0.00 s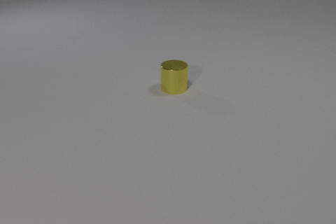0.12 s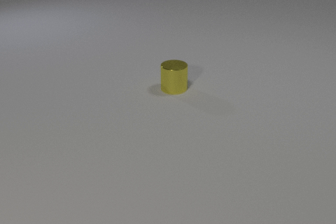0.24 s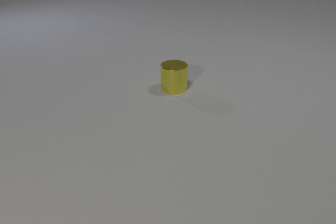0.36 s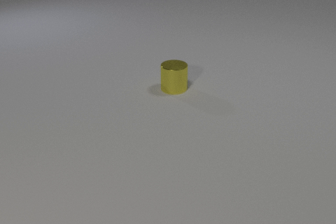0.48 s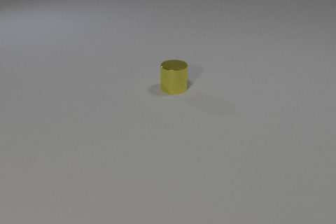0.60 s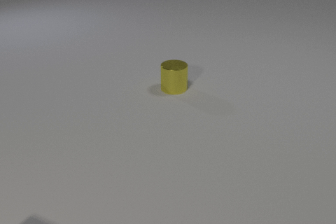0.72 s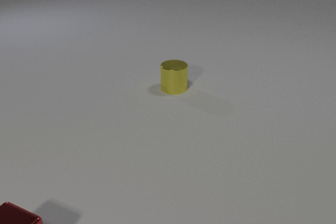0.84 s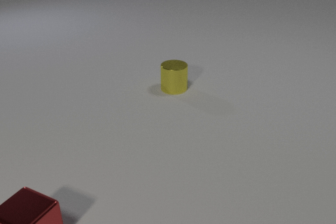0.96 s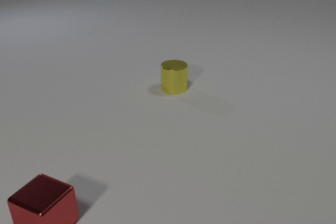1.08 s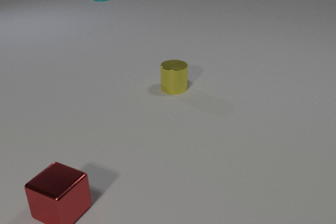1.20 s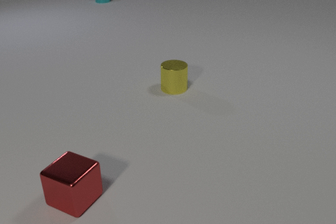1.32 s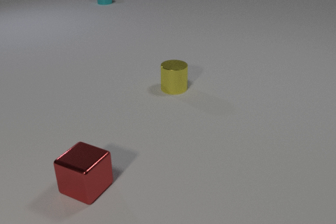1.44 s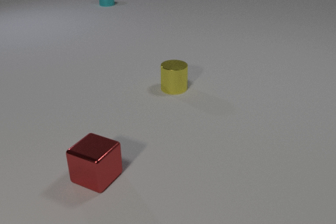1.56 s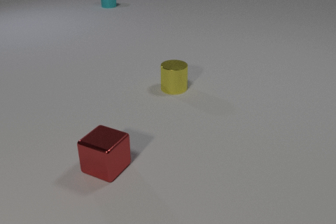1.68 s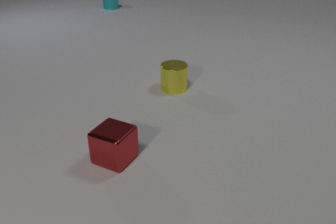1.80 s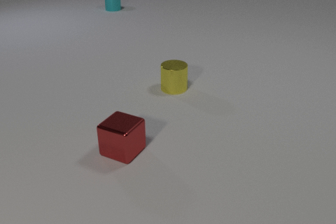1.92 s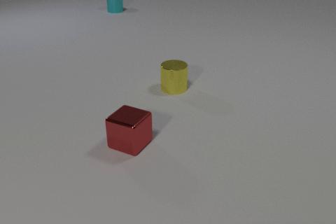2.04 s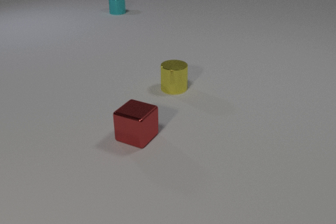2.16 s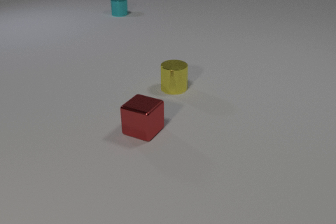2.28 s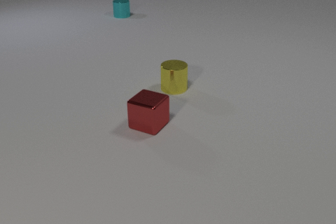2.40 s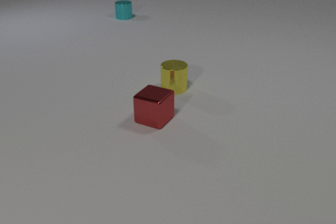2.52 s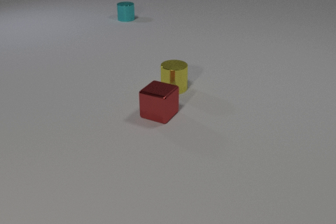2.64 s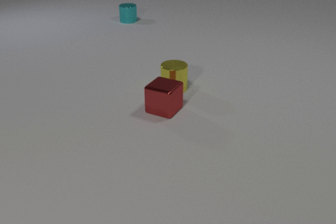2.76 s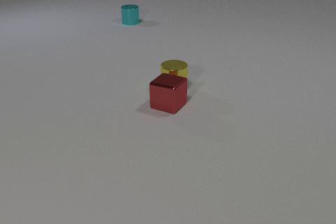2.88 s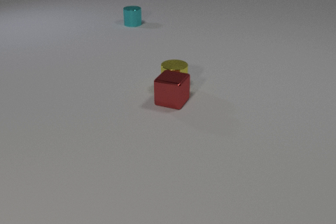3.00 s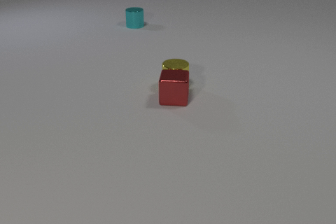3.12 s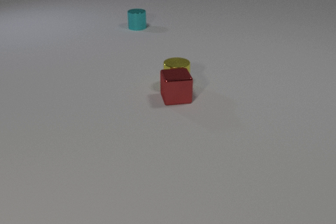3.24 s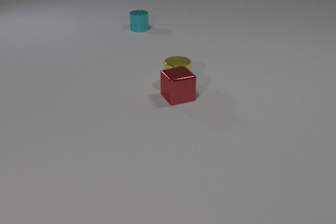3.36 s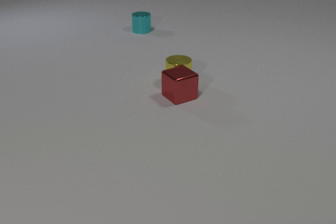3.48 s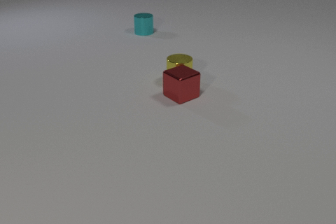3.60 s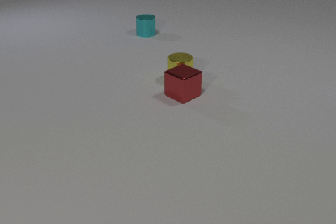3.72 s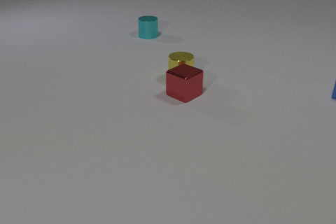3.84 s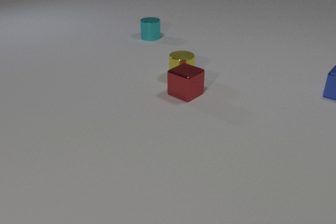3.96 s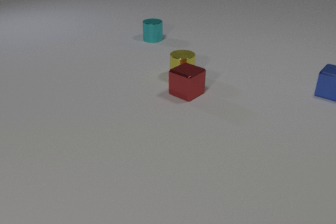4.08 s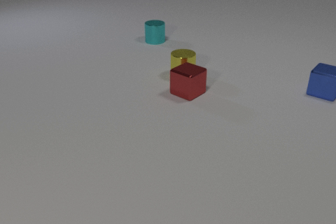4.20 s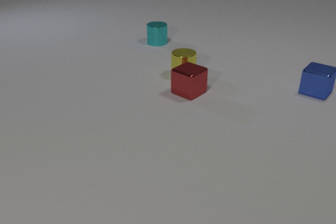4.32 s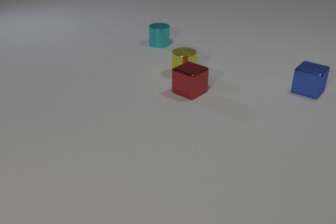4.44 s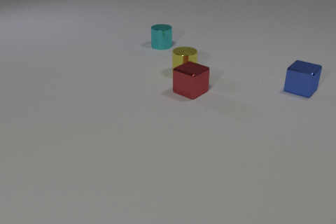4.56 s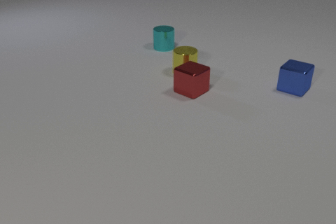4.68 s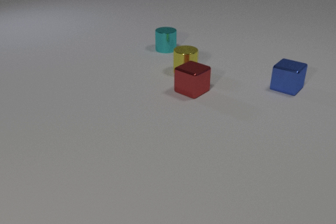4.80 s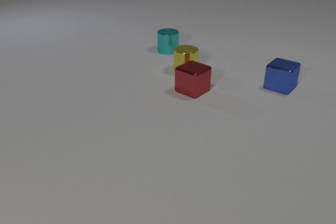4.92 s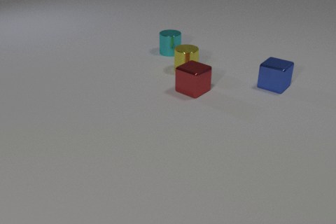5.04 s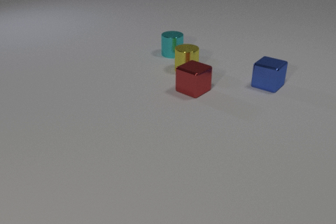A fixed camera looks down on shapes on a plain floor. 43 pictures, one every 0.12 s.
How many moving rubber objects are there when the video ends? 0.
How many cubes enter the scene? 2.
How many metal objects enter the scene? 3.
0.00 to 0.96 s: The red metal cube comes in at the bottom edge, slides to the right and away from the camera. The cyan metal cylinder comes in at the top edge, slides toward the camera.
0.96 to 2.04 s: The red metal cube slides away from the camera and to the right. The cyan metal cylinder slides toward the camera.
2.04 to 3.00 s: The red metal cube slides away from the camera and to the right, spins counterclockwise seen from above by about 15 degrees, its near face sliding to the right. The cyan metal cylinder slides toward the camera. The red metal cube and the yellow metal cylinder collide.
3.00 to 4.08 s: The red metal cube slides away from the camera and to the right, spins so that its near face slides to the right, counterclockwise seen from above. The yellow metal cylinder slides away from the camera. The cyan metal cylinder slides toward the camera and to the right. The blue metal cube comes in at the right edge, slides to the left.
4.08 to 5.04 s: The red metal cube slides away from the camera and to the right. The yellow metal cylinder slides away from the camera. The cyan metal cylinder slides toward the camera and to the right. The blue metal cube slides to the left.
